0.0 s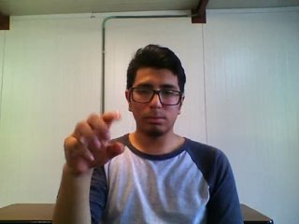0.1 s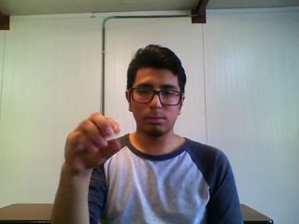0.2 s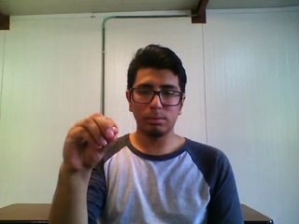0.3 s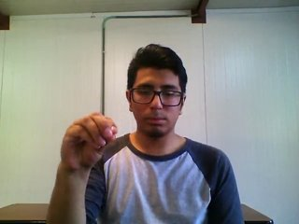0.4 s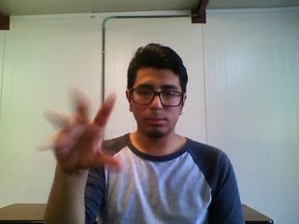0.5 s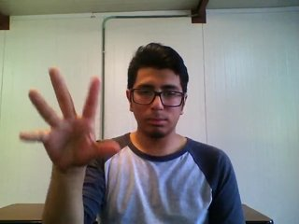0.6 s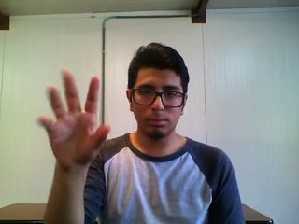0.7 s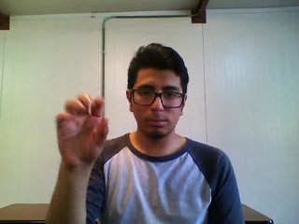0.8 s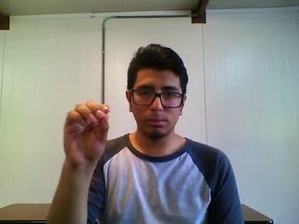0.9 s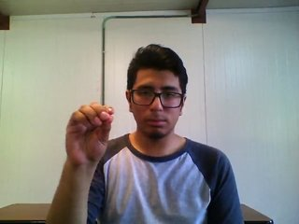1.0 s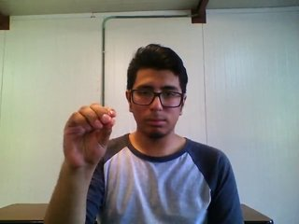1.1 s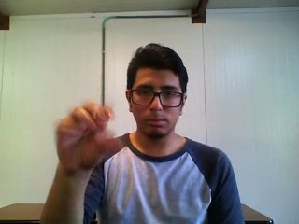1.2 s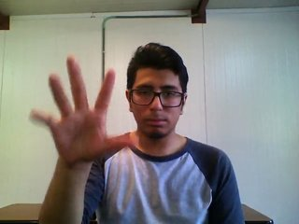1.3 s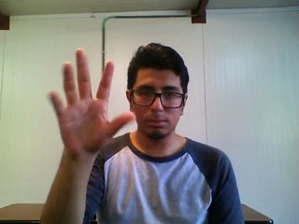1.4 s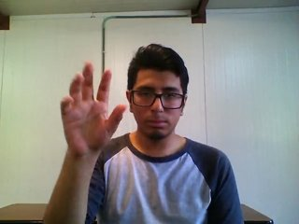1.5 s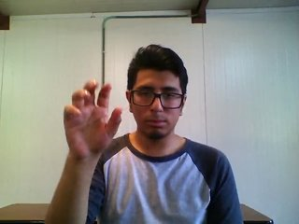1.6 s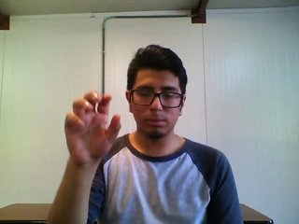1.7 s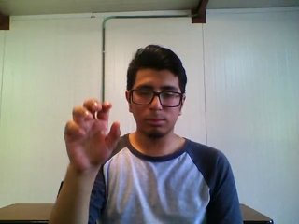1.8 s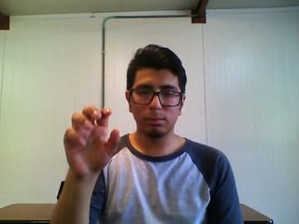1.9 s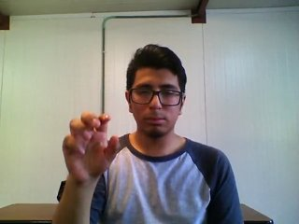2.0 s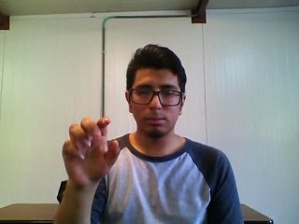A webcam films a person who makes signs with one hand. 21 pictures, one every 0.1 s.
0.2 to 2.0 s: Open twice.
